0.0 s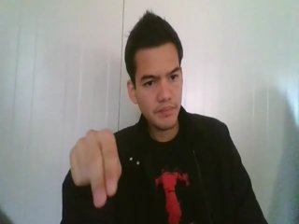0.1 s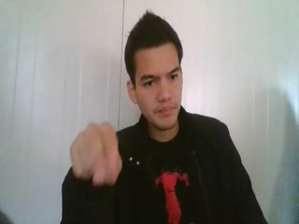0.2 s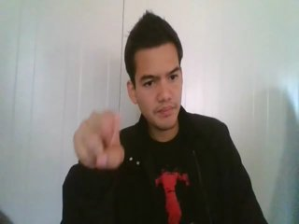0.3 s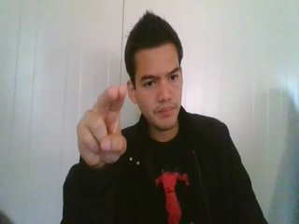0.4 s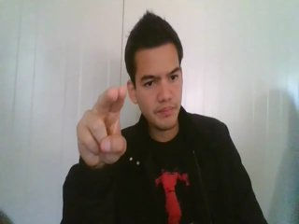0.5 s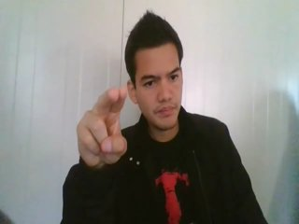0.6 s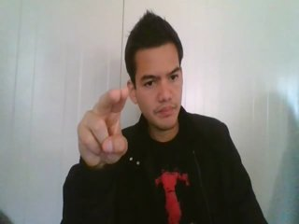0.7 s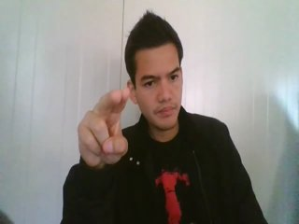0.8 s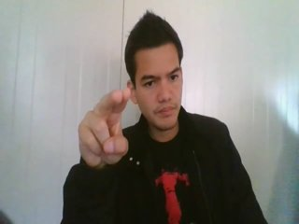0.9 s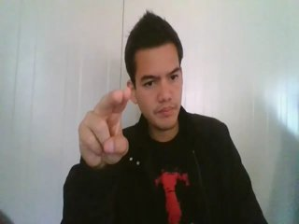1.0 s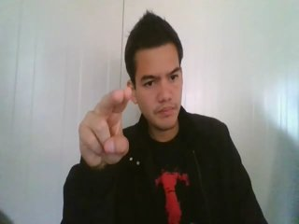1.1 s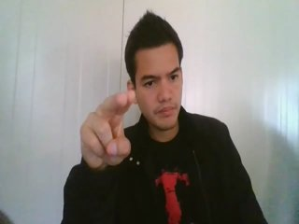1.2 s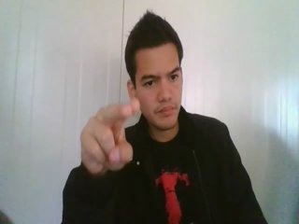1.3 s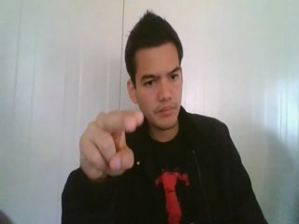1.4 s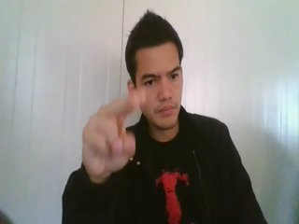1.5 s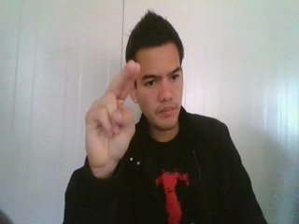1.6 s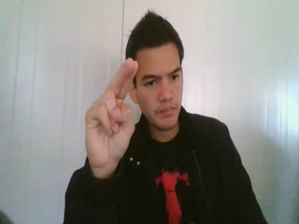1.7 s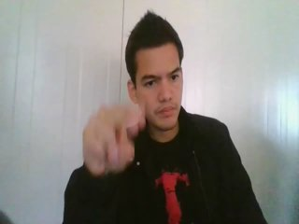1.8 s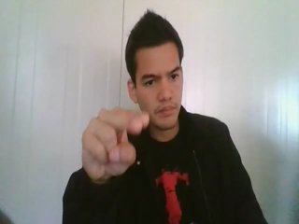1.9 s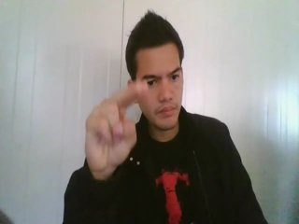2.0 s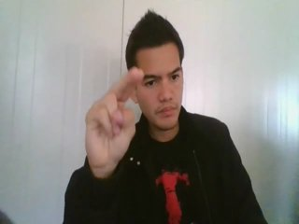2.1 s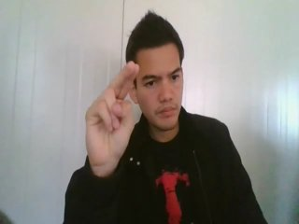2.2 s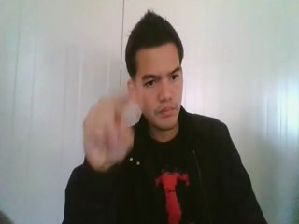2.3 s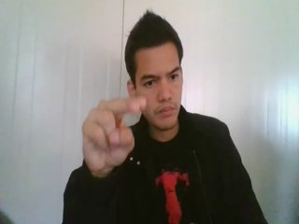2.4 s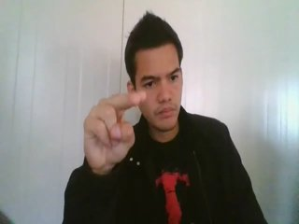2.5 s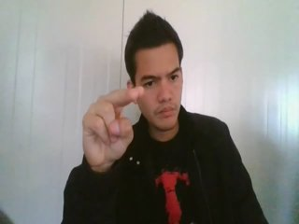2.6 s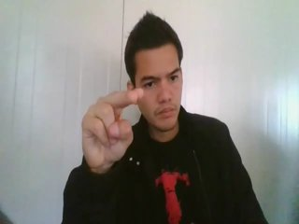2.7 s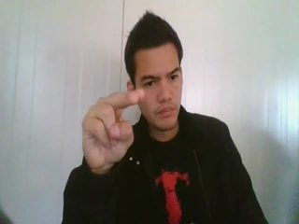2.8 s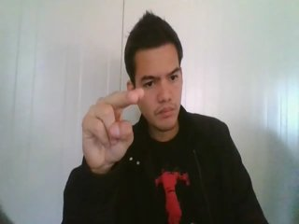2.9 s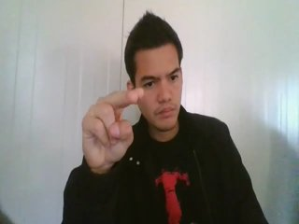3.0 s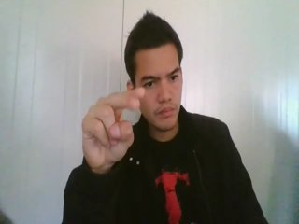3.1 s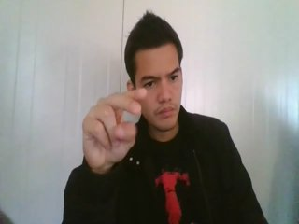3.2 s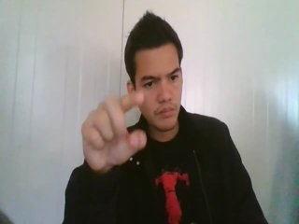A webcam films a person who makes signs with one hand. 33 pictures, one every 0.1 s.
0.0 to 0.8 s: Pointing with two fingers.
0.9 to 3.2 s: Double click with two fingers.
